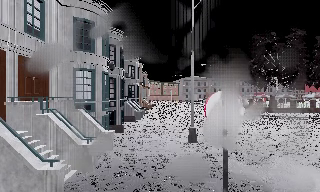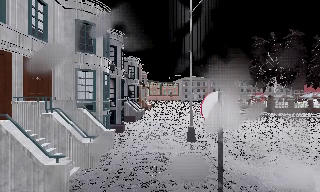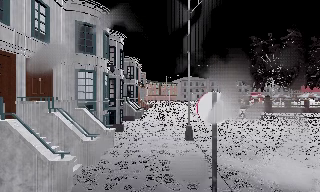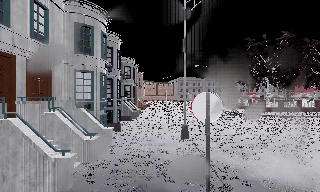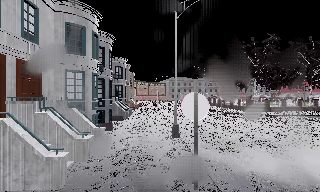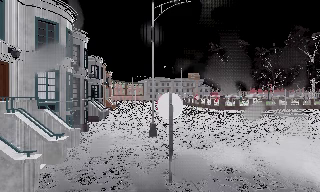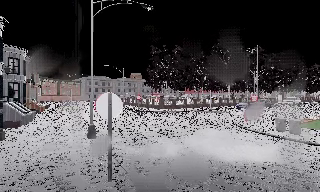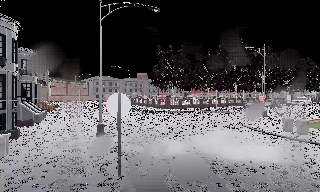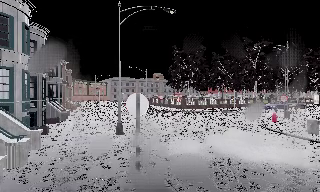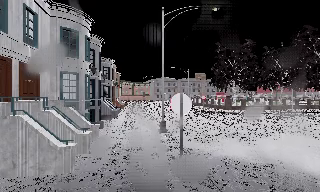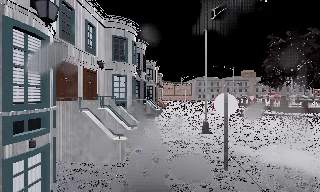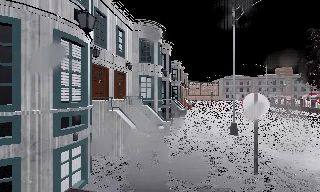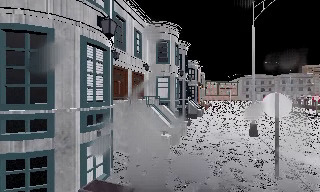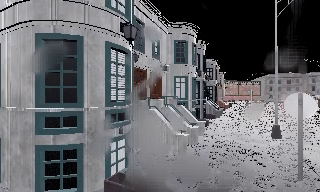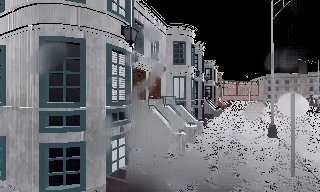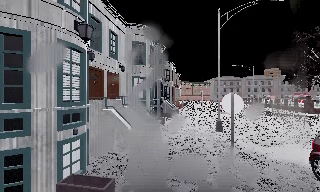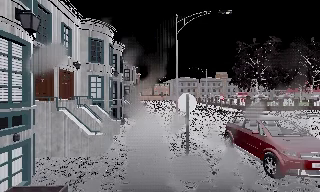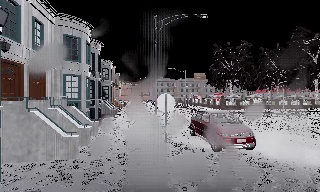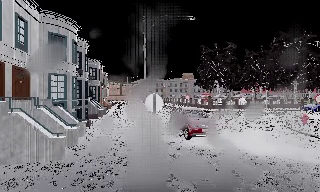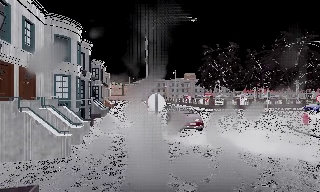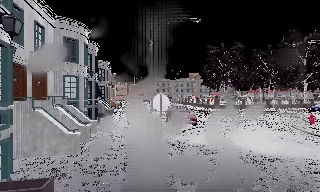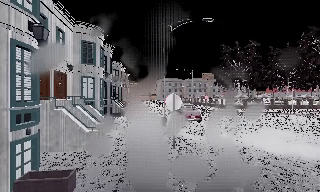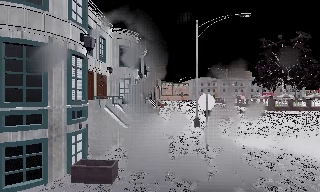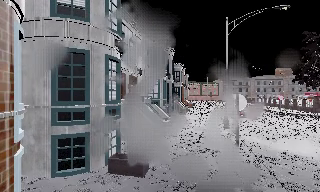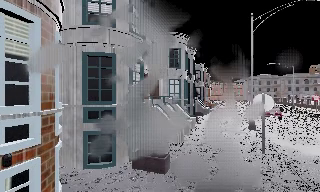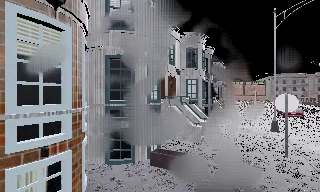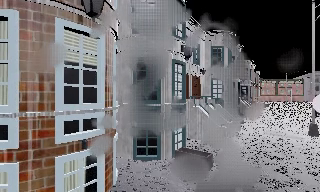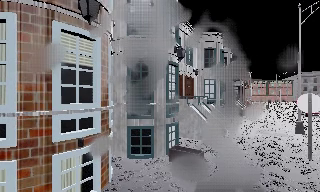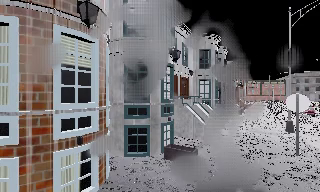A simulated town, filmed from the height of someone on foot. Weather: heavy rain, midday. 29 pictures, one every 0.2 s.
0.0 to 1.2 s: The camera swings to its right by about 35 degrees, and the scene slides to the left. It travels backward, about 1.5 m.
1.2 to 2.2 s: The camera pans to its left, which is counterclockwise from overhead, by about 45 degrees. It travels backward, about 1 m.
2.2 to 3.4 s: The scene slides to the left, as the camera pans about 25 degrees to its right. It travels backward, about 1 m, so what stands in front gets smaller.
3.4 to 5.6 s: The camera pans to its left, which is counterclockwise from overhead, by about 40 degrees. It travels backward, about 2 m.
The film runs backward here.
